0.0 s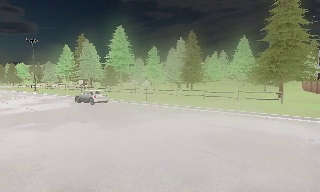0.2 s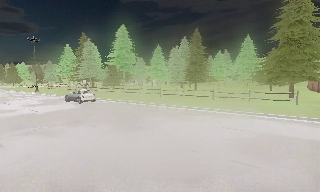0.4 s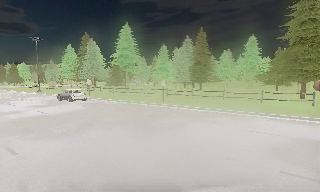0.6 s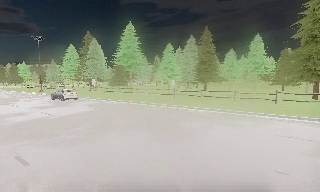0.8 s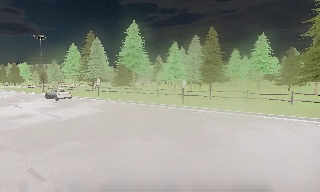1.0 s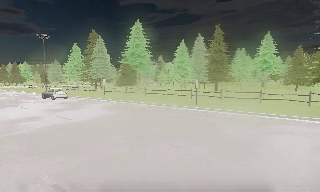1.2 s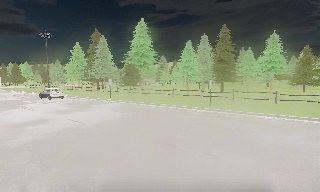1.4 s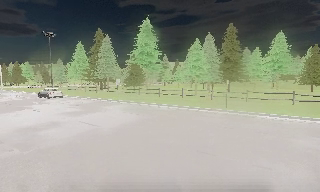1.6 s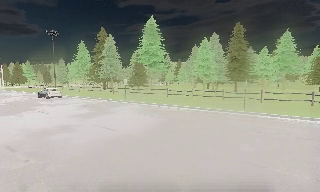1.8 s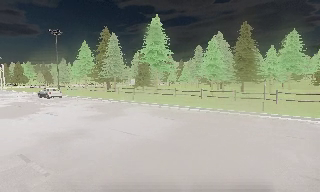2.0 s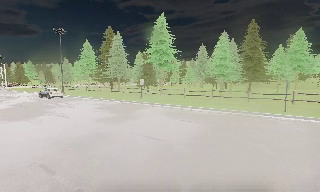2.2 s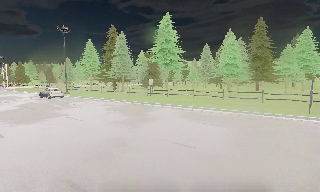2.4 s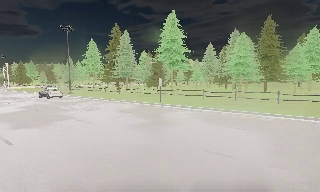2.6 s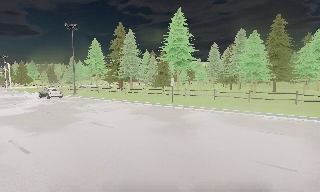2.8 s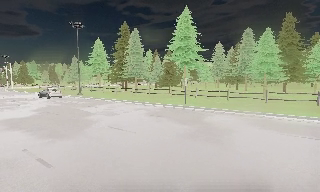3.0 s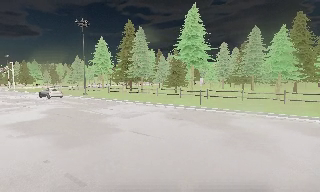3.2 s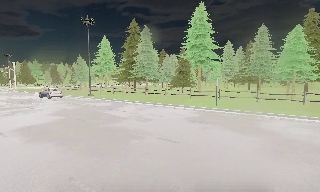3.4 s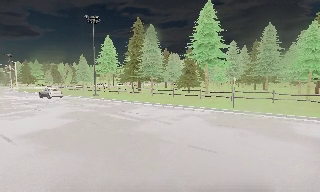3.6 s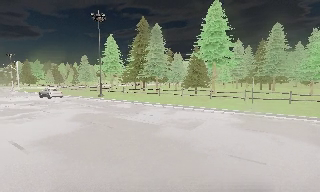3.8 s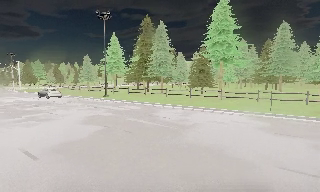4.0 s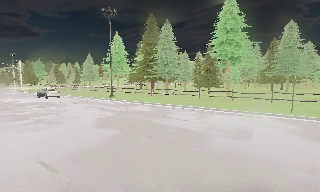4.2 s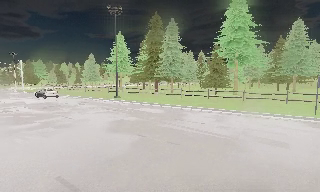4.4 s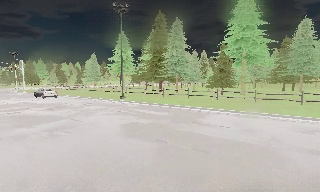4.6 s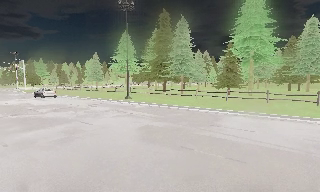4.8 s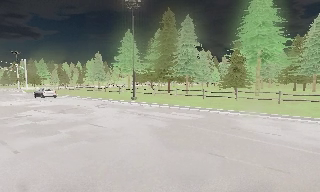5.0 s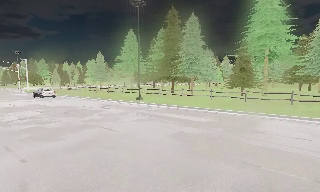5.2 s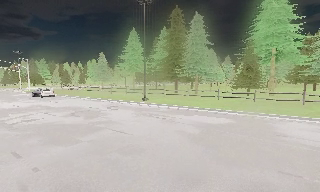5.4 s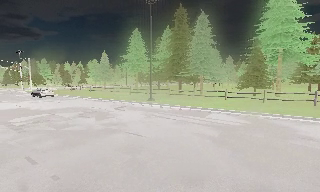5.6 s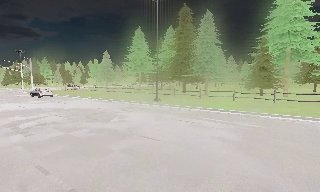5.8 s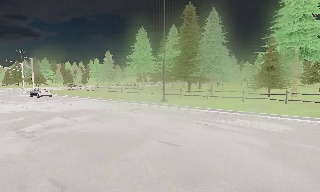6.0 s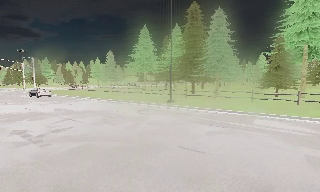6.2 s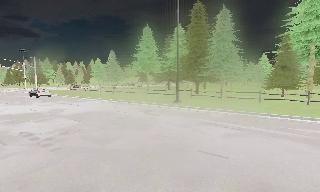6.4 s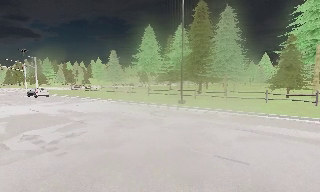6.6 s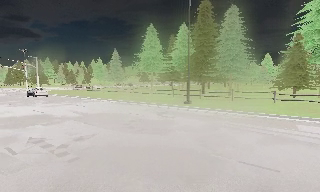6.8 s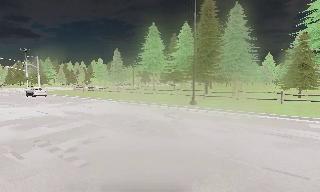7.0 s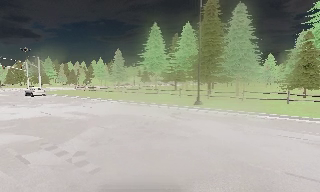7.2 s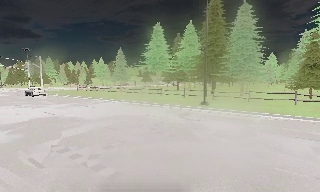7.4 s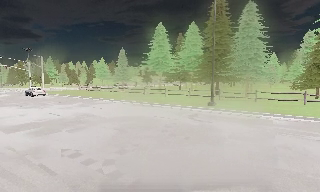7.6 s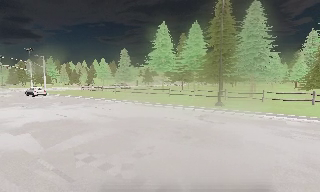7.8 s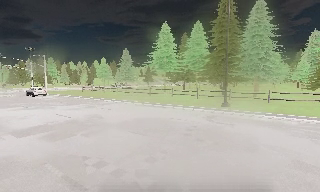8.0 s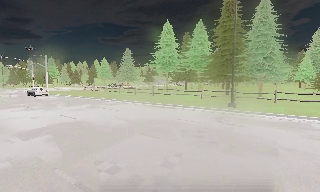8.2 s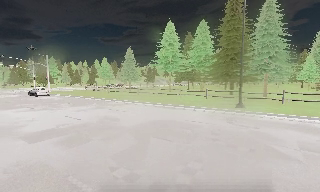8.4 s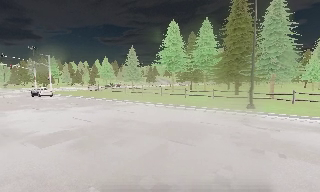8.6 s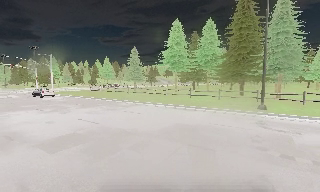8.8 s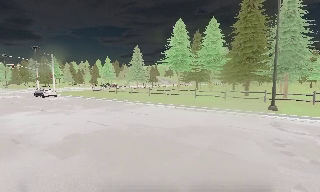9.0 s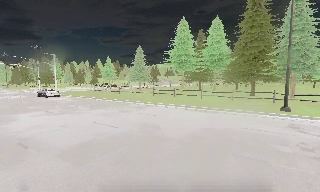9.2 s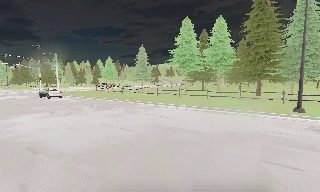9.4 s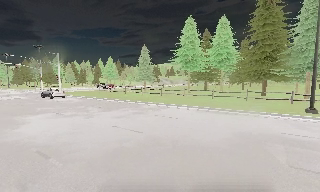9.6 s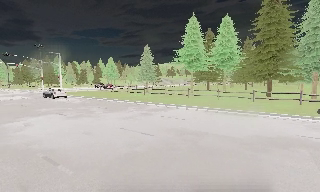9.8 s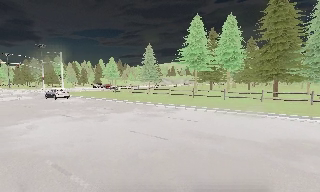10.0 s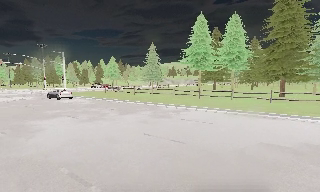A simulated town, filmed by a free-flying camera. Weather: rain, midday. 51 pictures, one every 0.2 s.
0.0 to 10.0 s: The camera travels to its left and forward, about 50 m, so close, fixed things drift to the right. It loses speed.
The film runs forward here.
